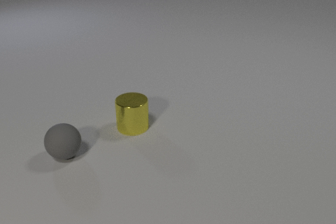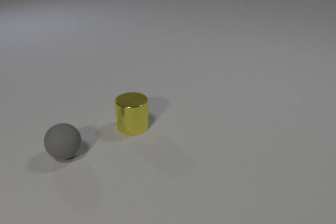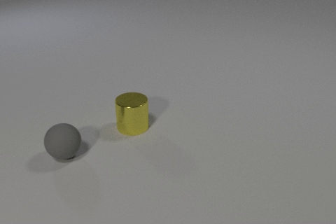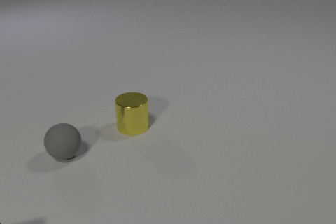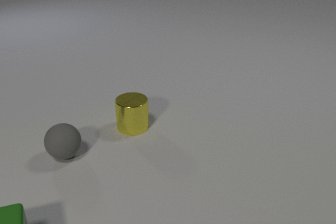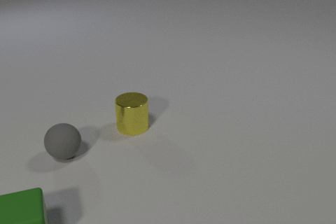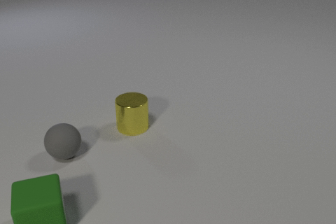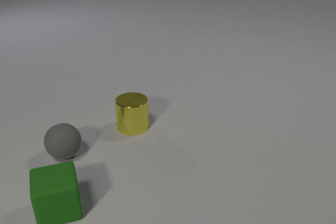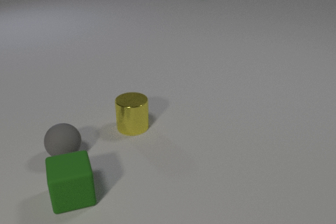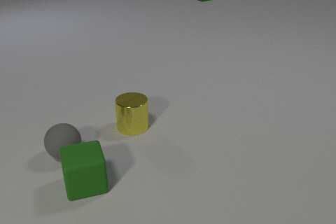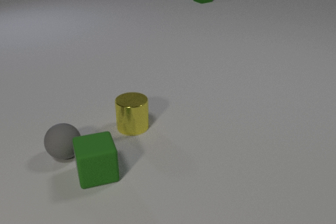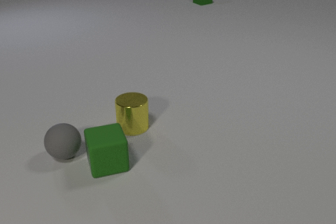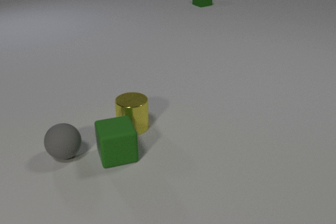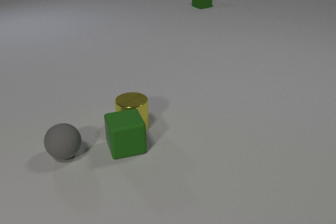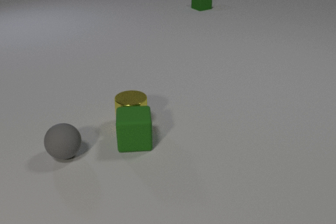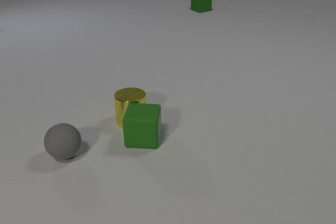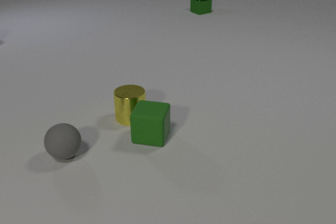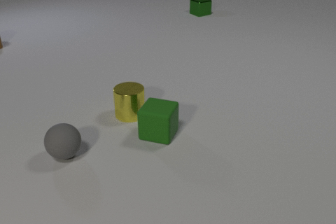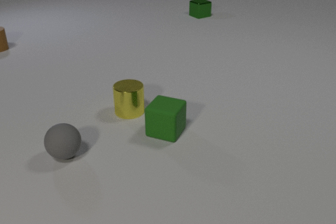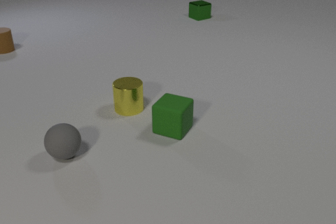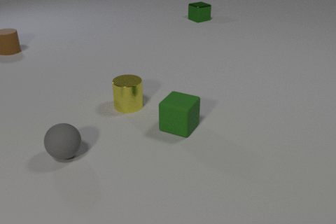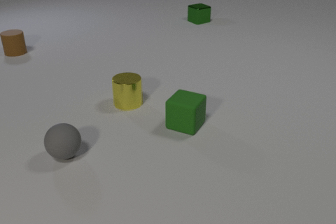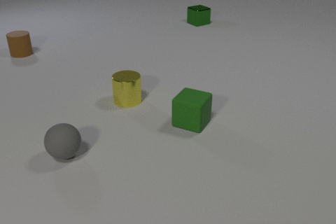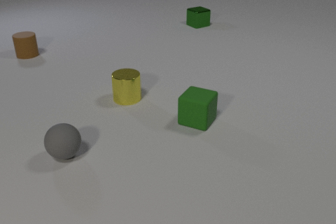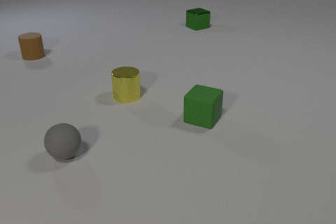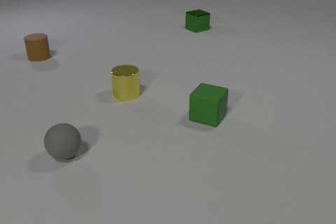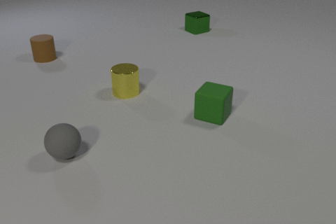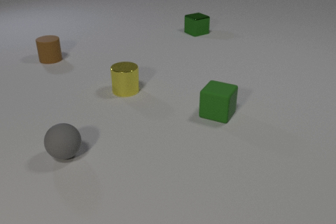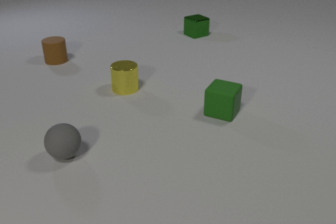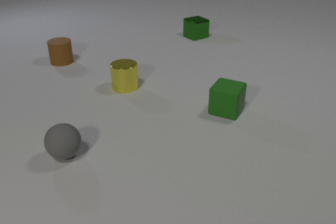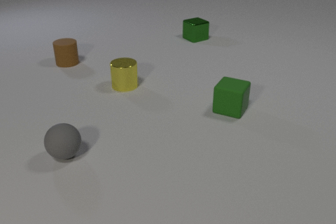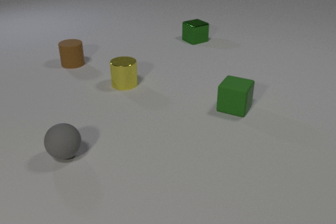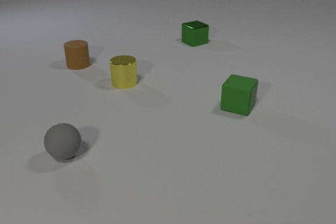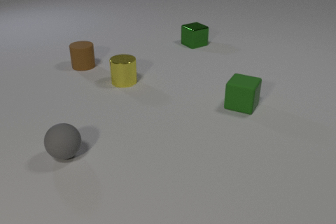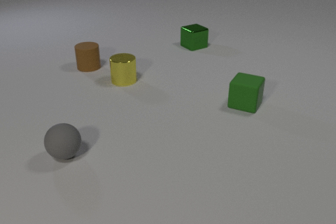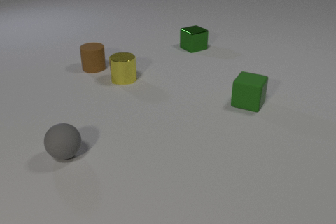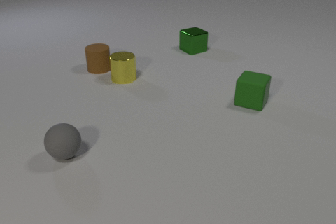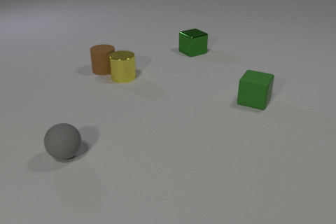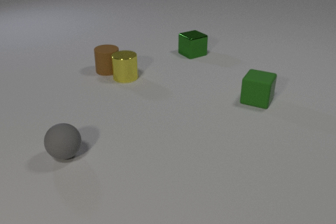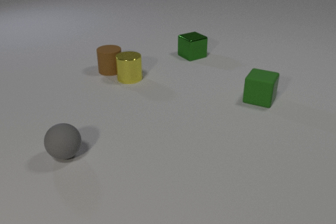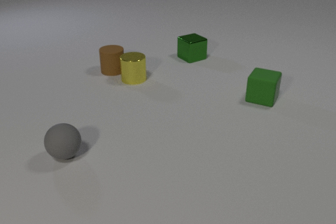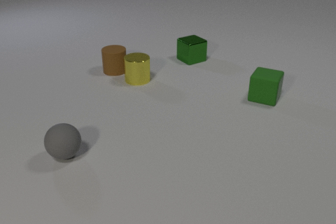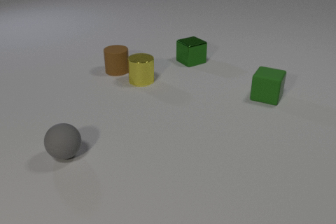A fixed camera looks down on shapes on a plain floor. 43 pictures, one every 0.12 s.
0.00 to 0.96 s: The green rubber cube comes in at the bottom edge, slides to the right and away from the camera. The green metal cube comes in at the top edge, slides toward the camera.
0.96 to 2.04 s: The green rubber cube slides away from the camera and to the right, spins clockwise seen from above by about 30 degrees, its near face sliding to the left. The yellow metal cylinder slides away from the camera. The brown rubber cylinder comes in at the left edge. The green metal cube slides toward the camera. The green rubber cube and the yellow metal cylinder collide.
2.04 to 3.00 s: The green rubber cube slides to the right and away from the camera. The yellow metal cylinder slides away from the camera. The brown rubber cylinder slides toward the camera and to the right. The green metal cube slides toward the camera.
3.00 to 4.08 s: The green rubber cube slides to the right and away from the camera. The yellow metal cylinder slides away from the camera. The brown rubber cylinder slides to the right and toward the camera. The green metal cube slides toward the camera.
4.08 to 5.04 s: The green rubber cube slides away from the camera and to the right. The yellow metal cylinder slides to the right. The brown rubber cylinder slides to the right and toward the camera. The green metal cube slides toward the camera. The yellow metal cylinder and the brown rubber cylinder collide.
Are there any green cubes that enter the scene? yes.
What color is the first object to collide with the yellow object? green.
How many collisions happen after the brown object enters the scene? 1.
